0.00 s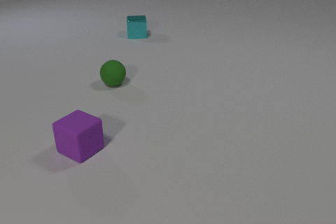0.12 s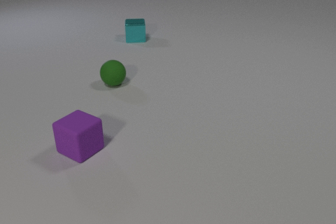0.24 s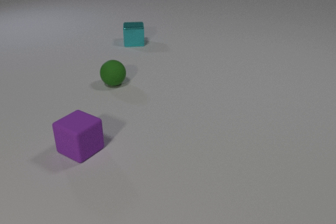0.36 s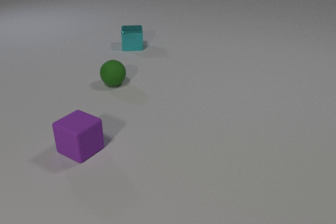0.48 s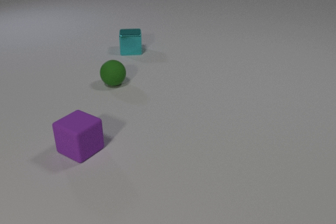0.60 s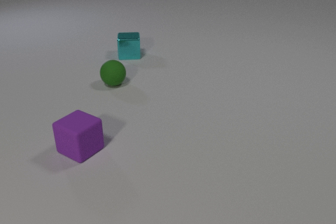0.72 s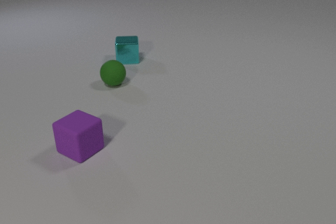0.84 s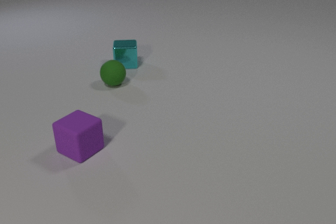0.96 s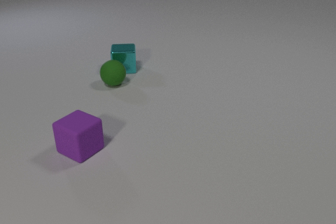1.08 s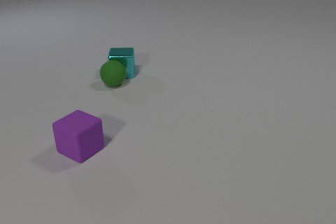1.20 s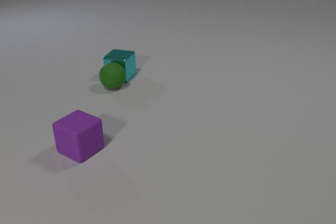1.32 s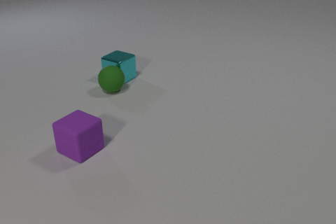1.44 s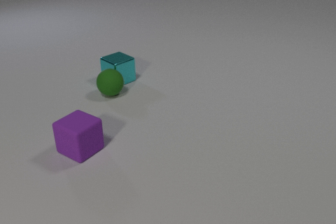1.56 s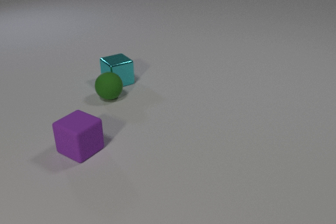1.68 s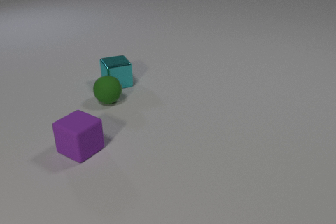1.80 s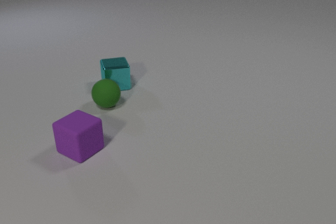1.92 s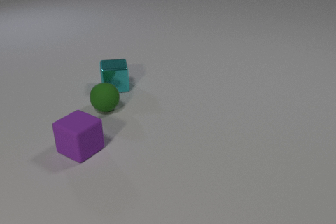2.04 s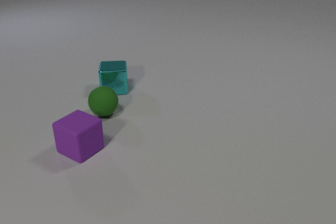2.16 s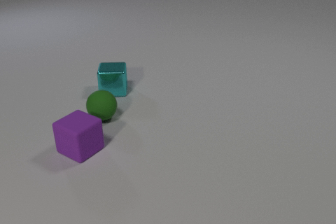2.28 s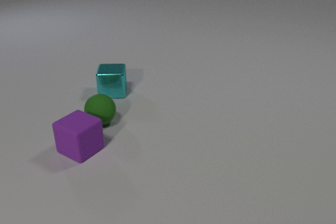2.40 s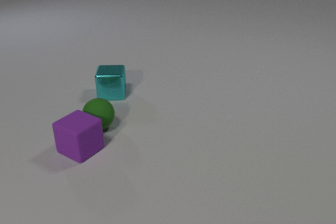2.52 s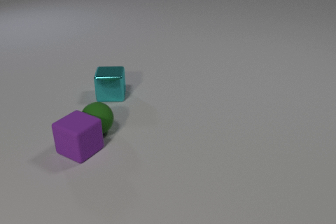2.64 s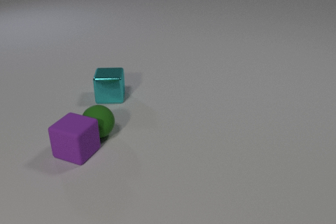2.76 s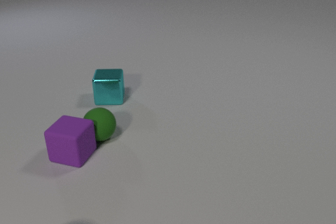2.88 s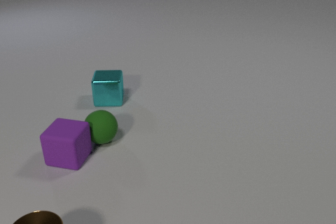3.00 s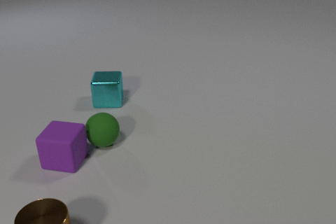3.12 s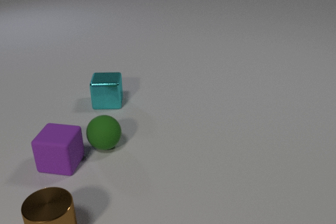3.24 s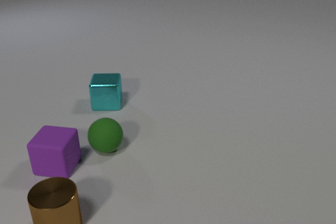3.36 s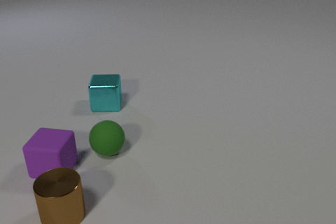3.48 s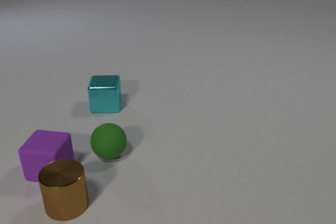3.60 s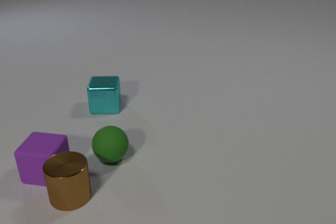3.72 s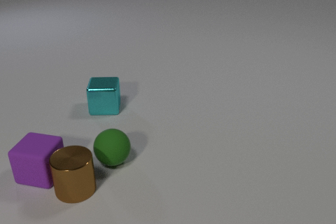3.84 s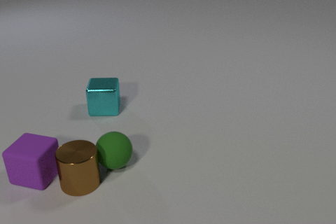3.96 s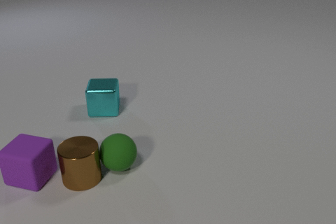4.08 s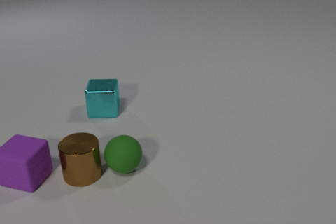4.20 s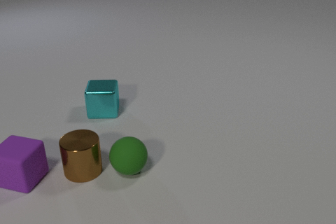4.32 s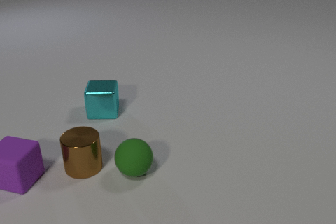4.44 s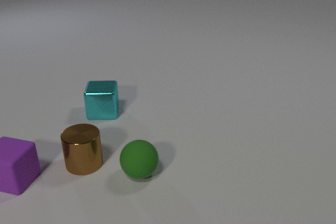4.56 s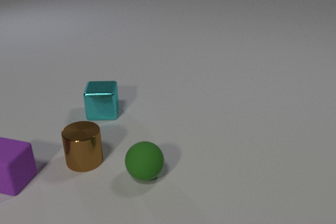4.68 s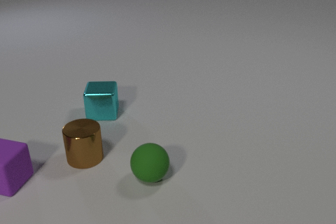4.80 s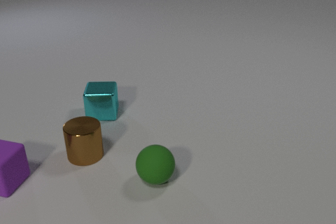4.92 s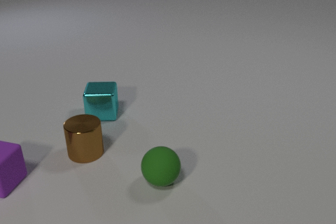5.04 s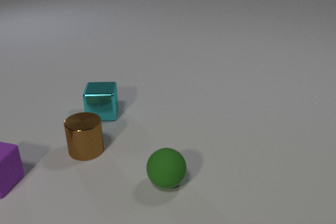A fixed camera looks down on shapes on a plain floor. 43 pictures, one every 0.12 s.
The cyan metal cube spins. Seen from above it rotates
clockwise.
The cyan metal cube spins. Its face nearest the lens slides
to the left.
0.00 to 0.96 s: The cyan metal cube slides toward the camera.
0.96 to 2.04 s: The cyan metal cube slides toward the camera, spins clockwise seen from above by about 90 degrees, its near face sliding to the left. The green rubber sphere rolls toward the camera. The cyan metal cube and the green rubber sphere collide.
2.04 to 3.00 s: The cyan metal cube slides toward the camera. The green rubber sphere rolls toward the camera. The brown metal cylinder comes in at the bottom edge, slides away from the camera. The purple rubber cube slides to the left and toward the camera, spins so that its near face slides to the right, counterclockwise seen from above. The green rubber sphere and the purple rubber cube collide.
3.00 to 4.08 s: The cyan metal cube slides toward the camera. The green rubber sphere rolls toward the camera and to the right. The brown metal cylinder slides away from the camera. The purple rubber cube slides to the left and toward the camera. The brown metal cylinder and the purple rubber cube collide. The green rubber sphere and the brown metal cylinder collide.
4.08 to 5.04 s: The cyan metal cube slides toward the camera. The green rubber sphere rolls to the right and toward the camera. The brown metal cylinder slides away from the camera. The purple rubber cube slides to the left.
How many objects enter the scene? 1.
Are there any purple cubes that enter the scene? no.
How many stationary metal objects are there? 0.
